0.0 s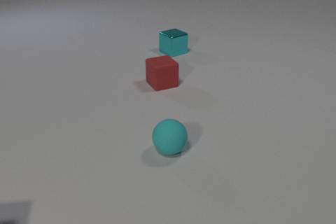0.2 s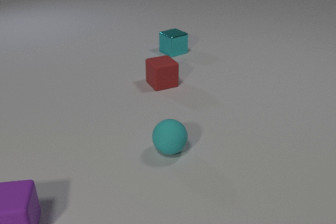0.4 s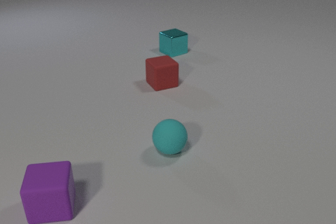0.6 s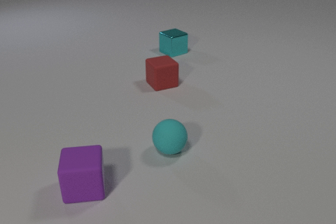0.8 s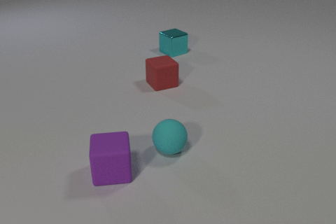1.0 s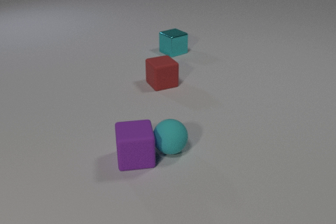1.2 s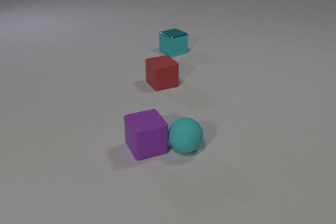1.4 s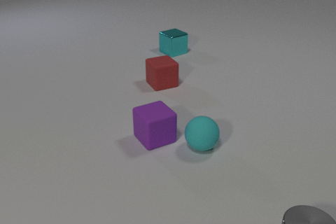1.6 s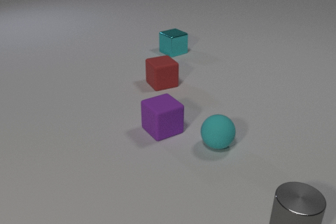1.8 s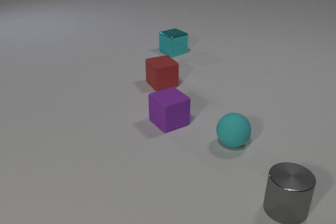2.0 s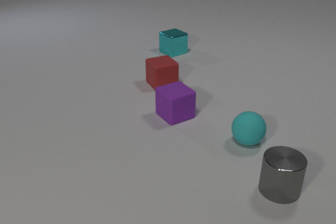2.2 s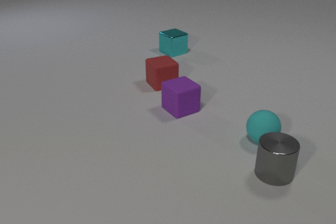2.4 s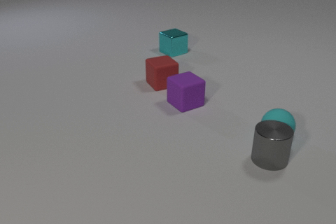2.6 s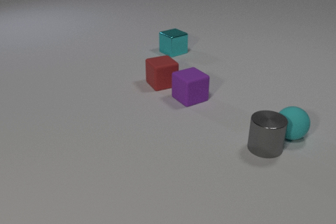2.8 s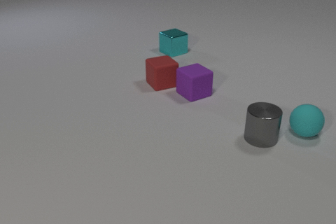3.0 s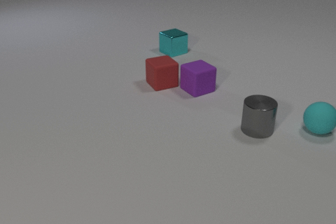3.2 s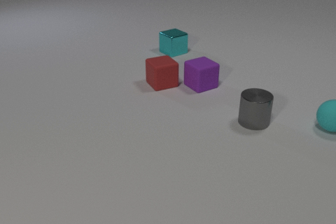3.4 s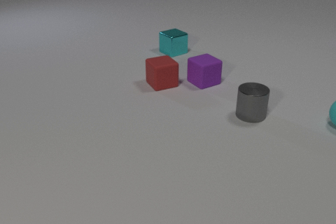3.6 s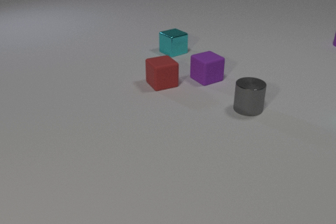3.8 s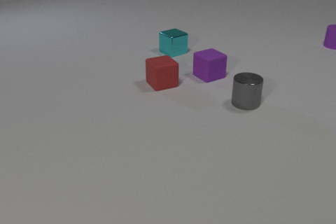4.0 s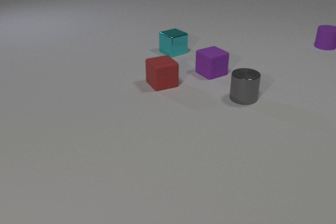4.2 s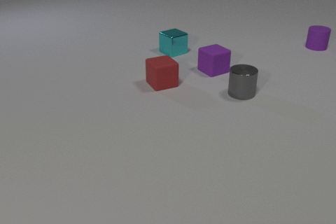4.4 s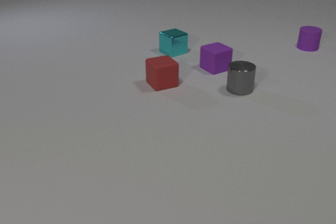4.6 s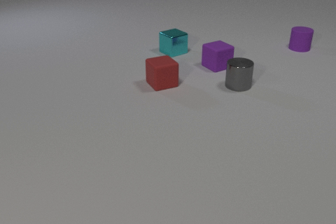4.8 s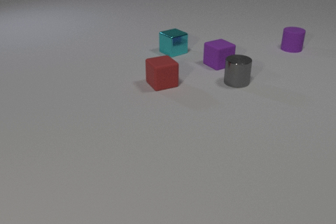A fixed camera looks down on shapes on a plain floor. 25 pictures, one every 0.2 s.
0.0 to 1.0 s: The purple rubber cube comes in at the left edge, slides to the right and away from the camera. The purple rubber cube and the cyan rubber sphere collide.
1.0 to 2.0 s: The purple rubber cube slides away from the camera and to the right, spins so that its near face slides to the right, counterclockwise seen from above. The cyan rubber sphere rolls to the right. The gray metal cylinder comes in at the bottom edge, slides away from the camera.
2.0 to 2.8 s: The purple rubber cube slides away from the camera. The cyan rubber sphere rolls to the right and away from the camera. The gray metal cylinder slides away from the camera. The cyan rubber sphere and the gray metal cylinder collide.
2.8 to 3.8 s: The purple rubber cube slides away from the camera. The cyan rubber sphere rolls to the right and away from the camera, leaves at the right edge. The purple rubber cylinder comes in at the right edge, slides to the left and toward the camera. The gray metal cylinder slides away from the camera.
3.8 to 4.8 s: The purple rubber cube slides away from the camera. The purple rubber cylinder slides to the left and toward the camera. The gray metal cylinder slides away from the camera.
Are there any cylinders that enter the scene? yes.
What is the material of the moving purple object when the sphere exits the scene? rubber.
How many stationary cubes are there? 2.
